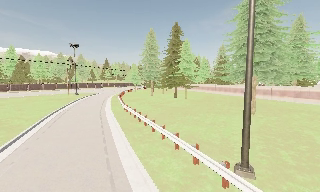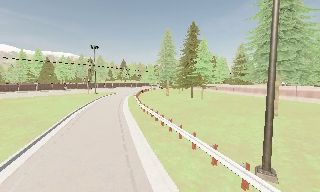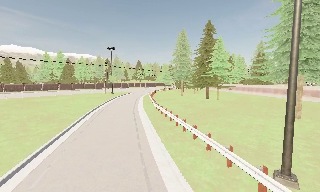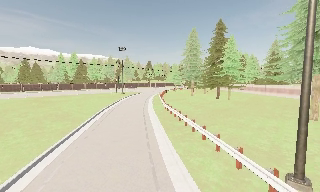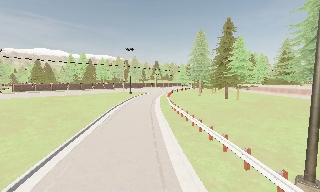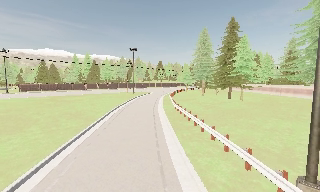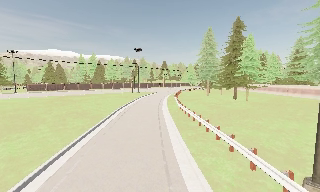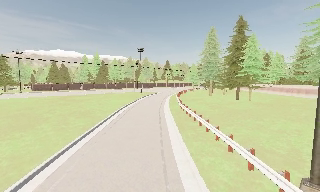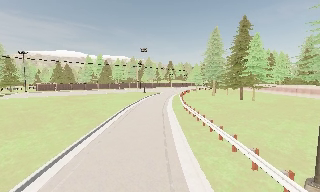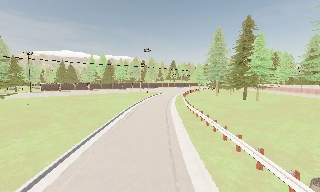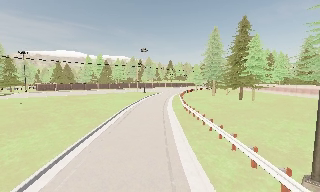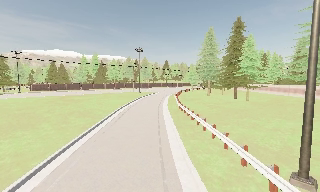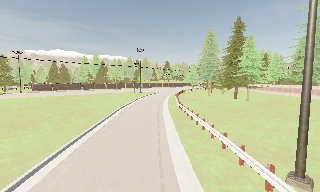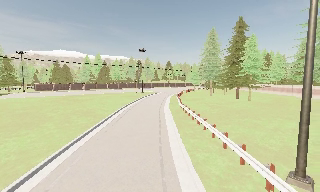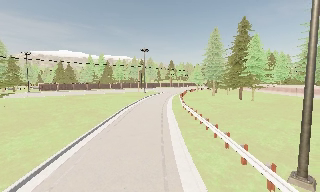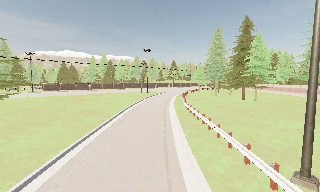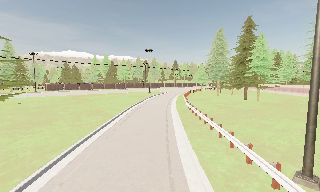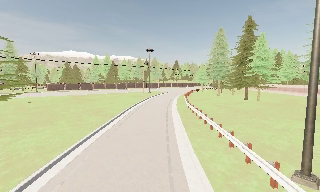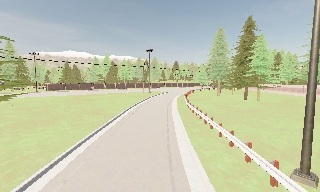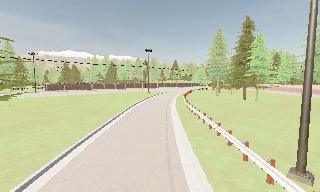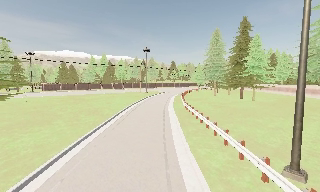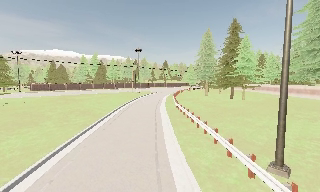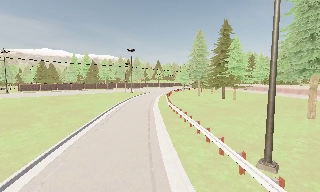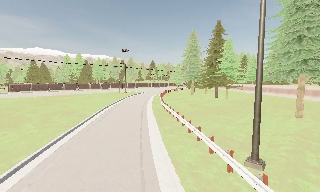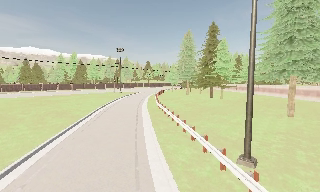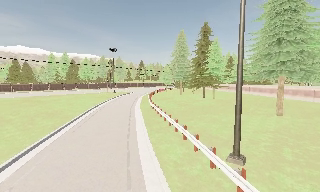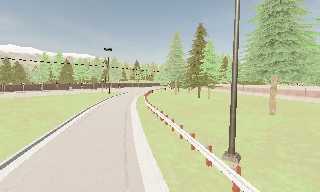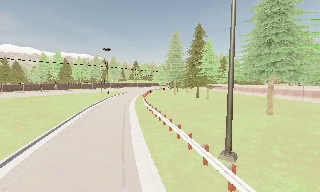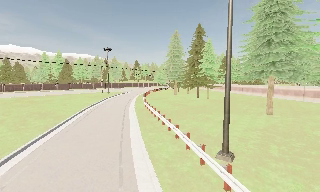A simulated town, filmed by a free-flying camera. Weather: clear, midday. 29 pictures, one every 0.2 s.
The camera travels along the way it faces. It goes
backward.
0.0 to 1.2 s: The scene slides to the right, as the camera pans about 20 degrees to its left.
1.2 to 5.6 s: The camera travels backward and to its right, about 1.5 m, so what stands in front gets smaller.
The film runs backward here.
